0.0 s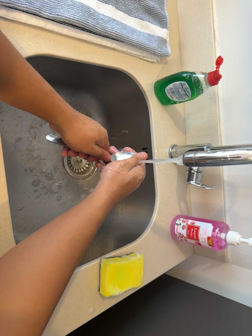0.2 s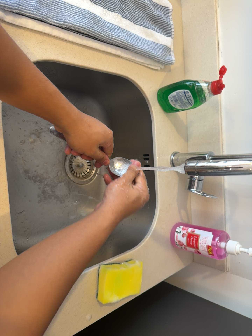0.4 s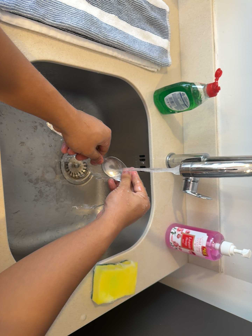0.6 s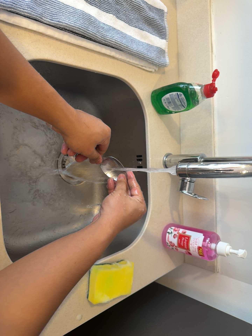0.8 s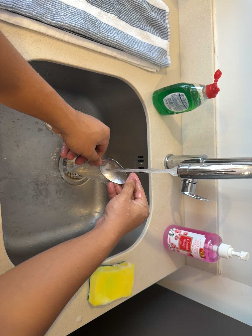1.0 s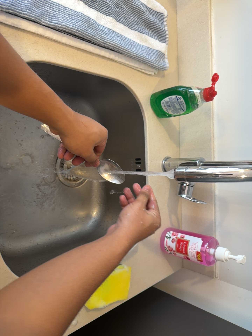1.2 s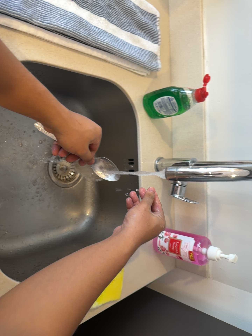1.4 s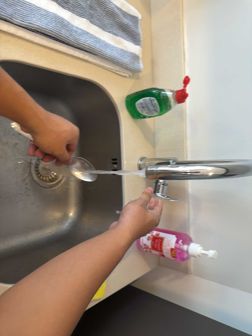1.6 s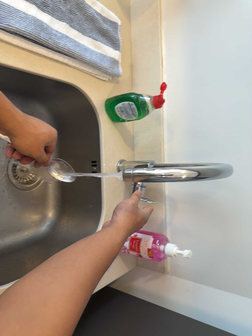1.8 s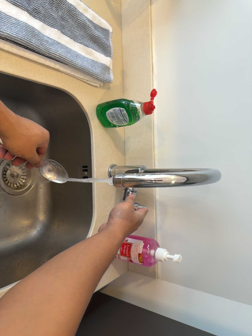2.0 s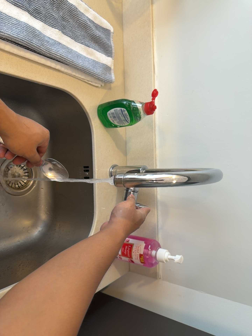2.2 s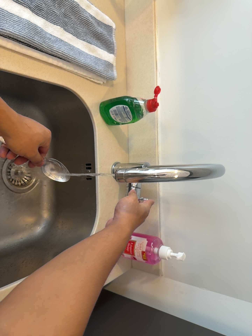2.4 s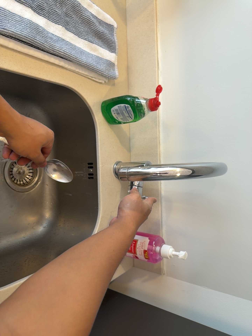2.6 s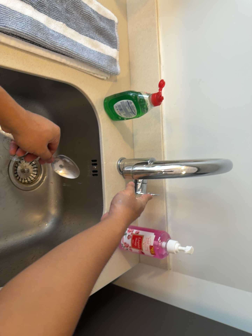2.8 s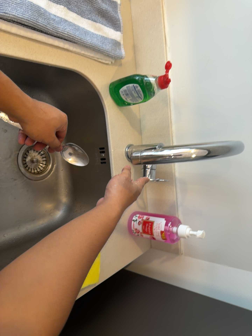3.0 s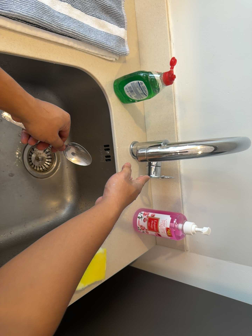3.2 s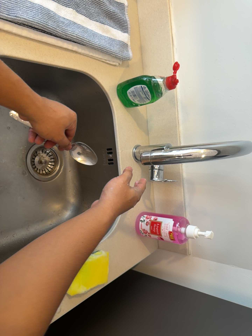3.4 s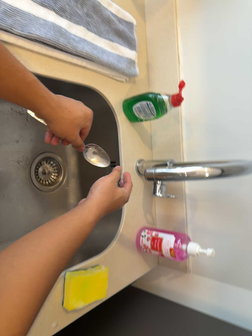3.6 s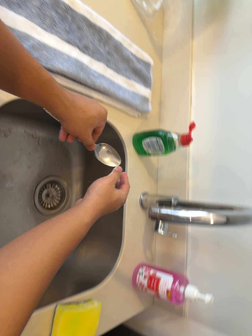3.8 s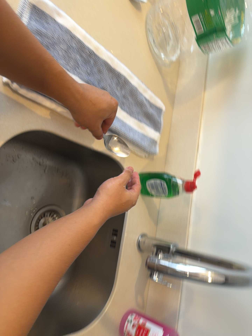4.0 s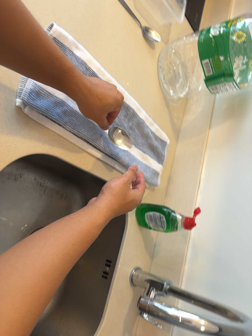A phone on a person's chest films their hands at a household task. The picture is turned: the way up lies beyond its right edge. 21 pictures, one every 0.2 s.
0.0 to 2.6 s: The camera pans to its right by about 10 degrees.
2.6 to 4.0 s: The camera travels toward the top of its view, about 6 cm, so close, fixed things drift downward. Its aim tips toward the top of its view by about 20 degrees, and the scene shifts downward. It rolls about its line of sight by about 20 degrees, and the scene rotates clockwise.
The film runs forward here.
